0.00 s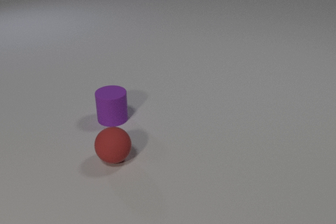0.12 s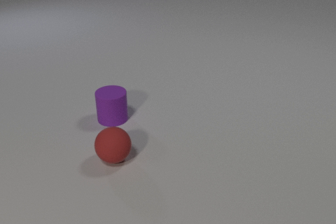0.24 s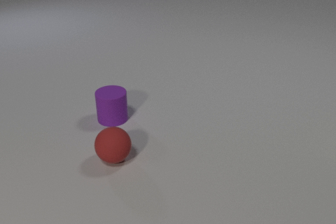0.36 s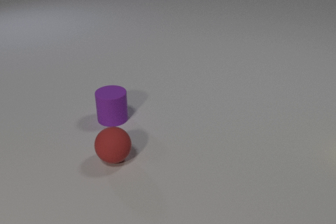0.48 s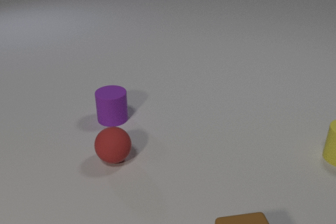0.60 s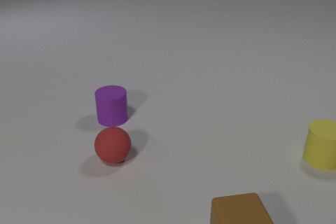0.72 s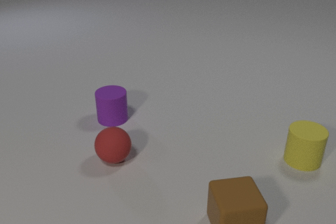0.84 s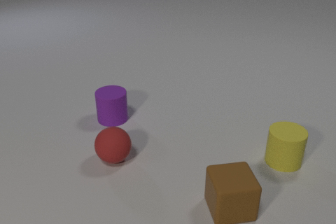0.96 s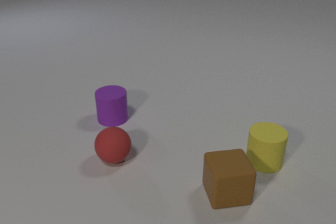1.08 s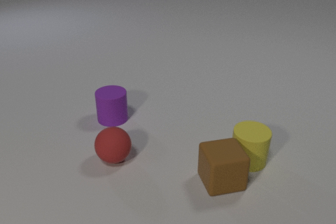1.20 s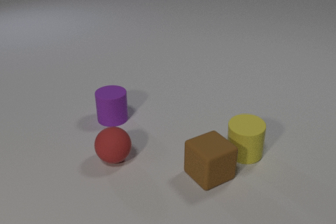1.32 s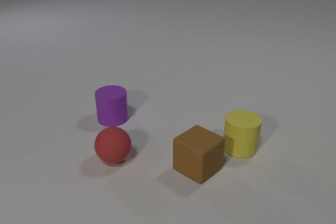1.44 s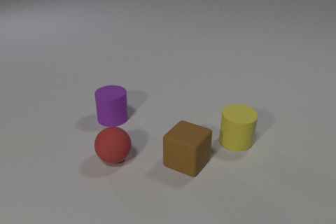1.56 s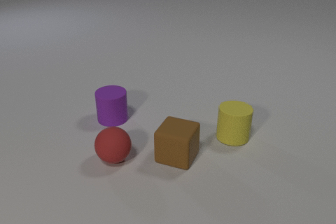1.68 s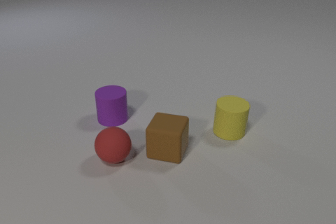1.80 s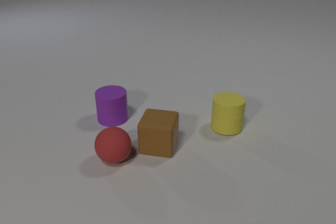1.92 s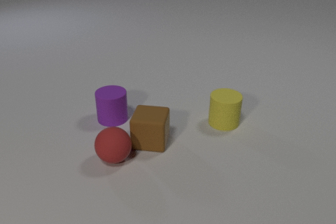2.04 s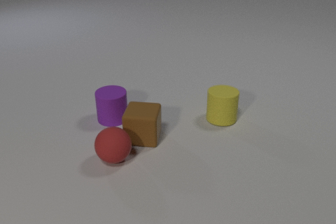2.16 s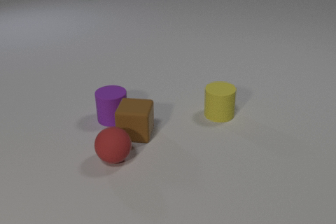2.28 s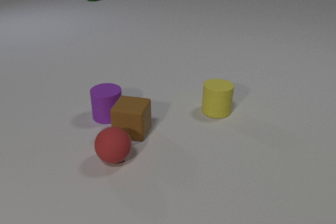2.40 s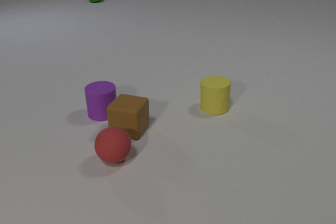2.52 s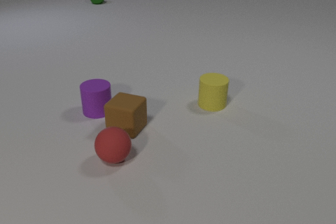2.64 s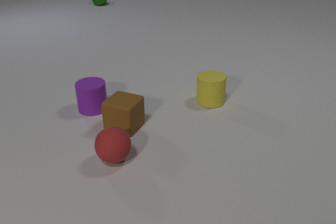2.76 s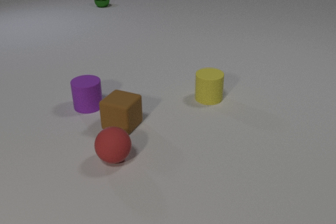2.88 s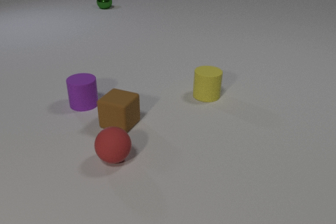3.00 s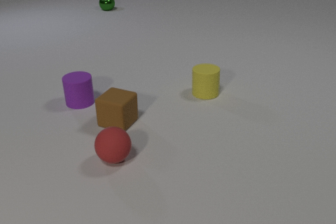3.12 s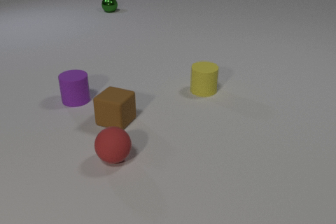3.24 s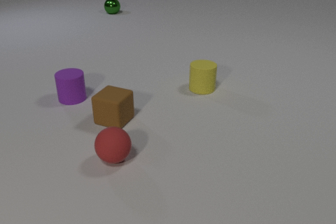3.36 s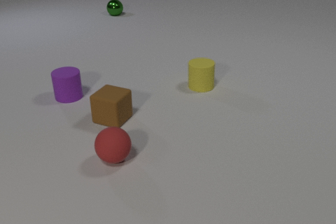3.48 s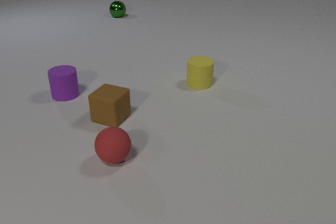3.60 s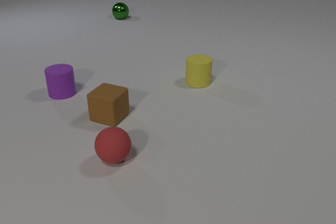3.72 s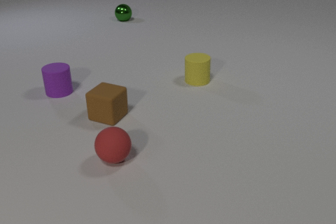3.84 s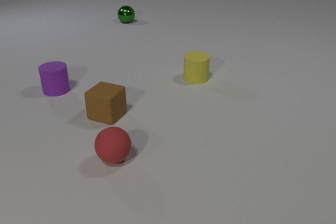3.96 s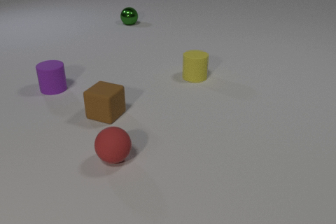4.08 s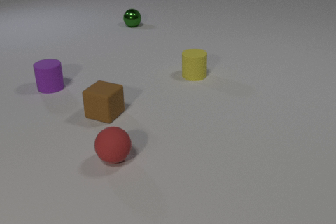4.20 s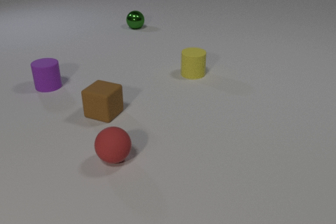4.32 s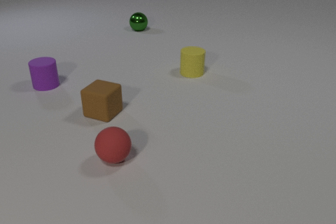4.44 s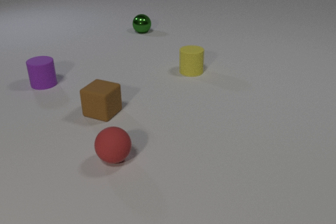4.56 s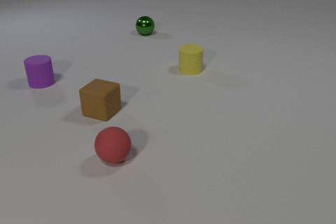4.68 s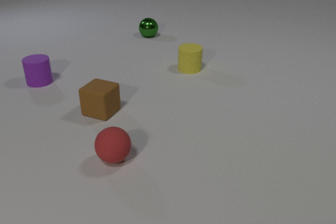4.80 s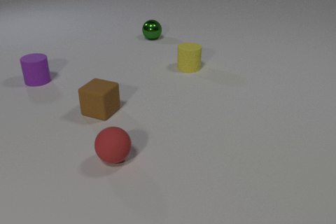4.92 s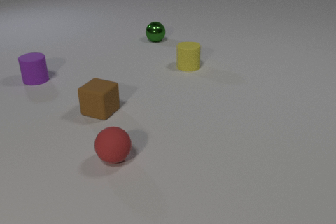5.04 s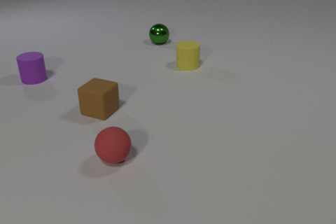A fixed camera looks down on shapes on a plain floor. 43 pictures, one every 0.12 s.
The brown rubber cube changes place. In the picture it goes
away from the camera.
The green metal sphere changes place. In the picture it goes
toward the camera.
0.00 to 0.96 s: The brown rubber cube comes in at the bottom edge, slides away from the camera. The yellow rubber cylinder comes in at the right edge, slides to the left and toward the camera.
0.96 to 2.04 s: The brown rubber cube slides away from the camera and to the left, spins so that its near face slides to the right, counterclockwise seen from above. The yellow rubber cylinder slides away from the camera and to the left. The brown rubber cube and the yellow rubber cylinder collide.
2.04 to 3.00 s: The brown rubber cube slides away from the camera and to the left. The yellow rubber cylinder slides away from the camera. The purple rubber cylinder slides away from the camera and to the left. The green metal sphere comes in at the top edge, rolls toward the camera. The brown rubber cube and the purple rubber cylinder collide.
3.00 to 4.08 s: The brown rubber cube slides away from the camera and to the left. The yellow rubber cylinder slides away from the camera. The purple rubber cylinder slides away from the camera and to the left. The green metal sphere rolls toward the camera and to the right.
4.08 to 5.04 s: The brown rubber cube slides away from the camera. The yellow rubber cylinder slides away from the camera. The purple rubber cylinder slides away from the camera and to the left. The green metal sphere rolls toward the camera and to the right.
What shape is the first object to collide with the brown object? cylinder.
How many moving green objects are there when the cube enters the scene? 0.
What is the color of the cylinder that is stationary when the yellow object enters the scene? purple.
